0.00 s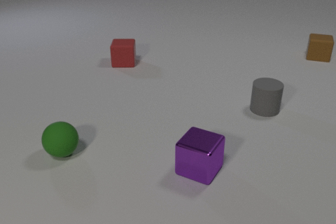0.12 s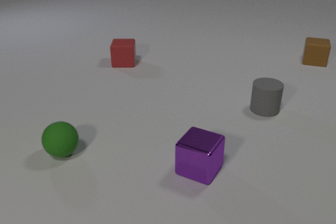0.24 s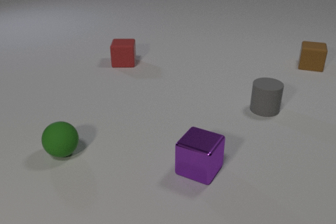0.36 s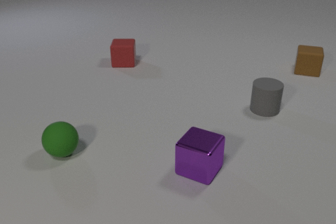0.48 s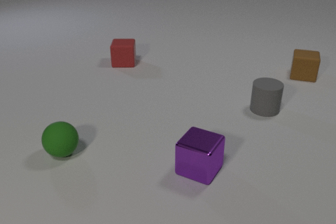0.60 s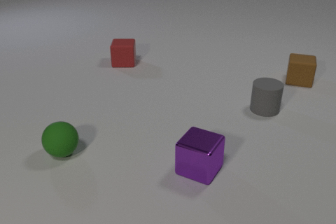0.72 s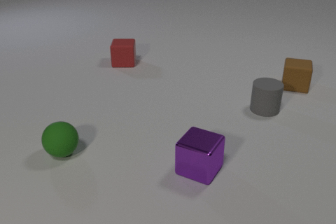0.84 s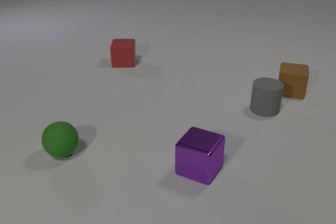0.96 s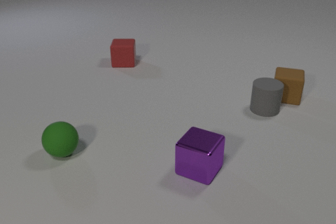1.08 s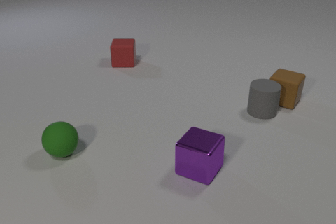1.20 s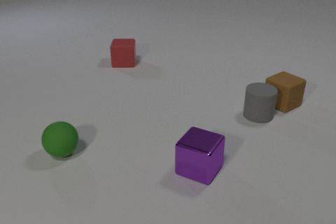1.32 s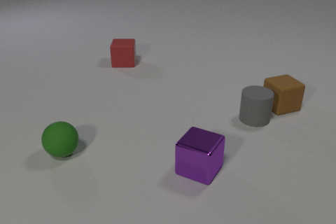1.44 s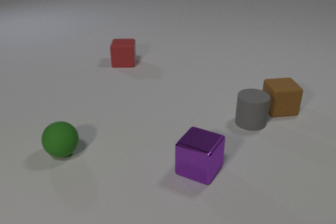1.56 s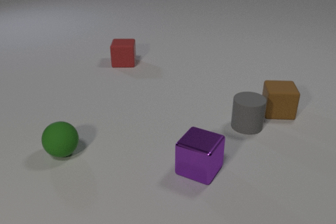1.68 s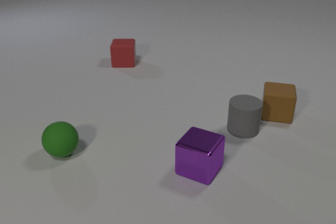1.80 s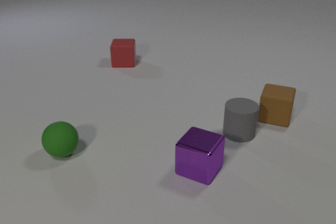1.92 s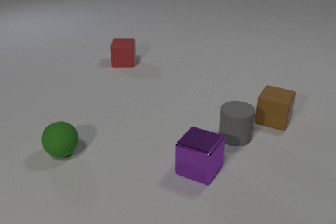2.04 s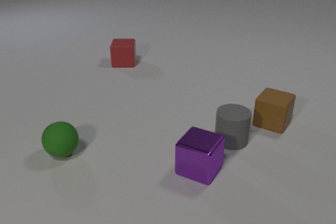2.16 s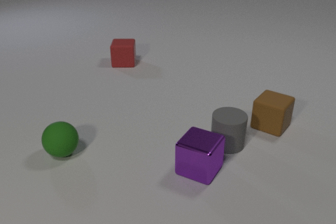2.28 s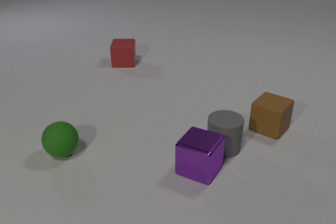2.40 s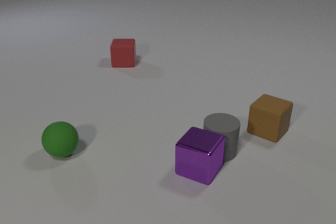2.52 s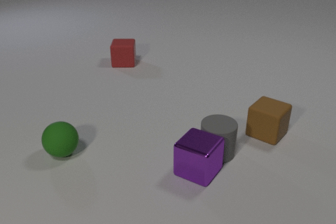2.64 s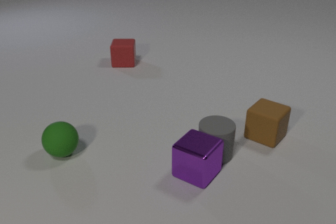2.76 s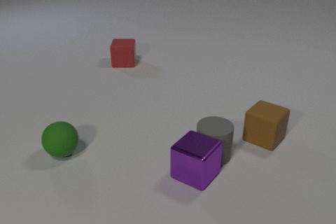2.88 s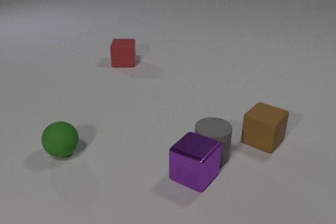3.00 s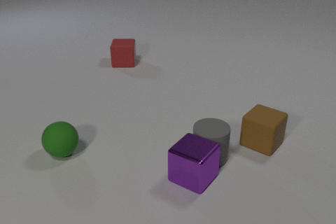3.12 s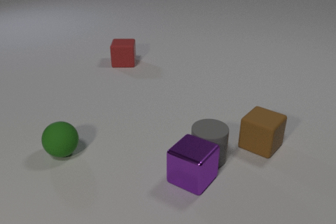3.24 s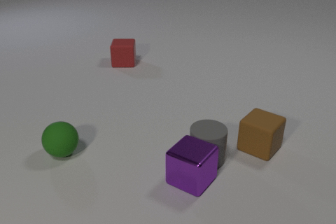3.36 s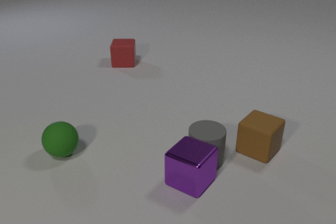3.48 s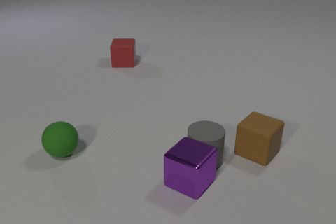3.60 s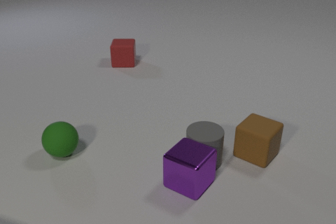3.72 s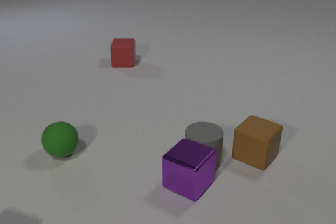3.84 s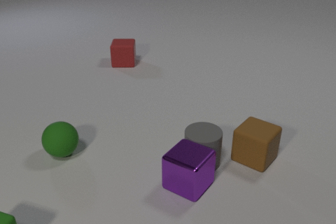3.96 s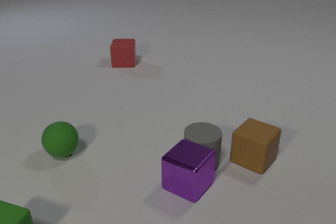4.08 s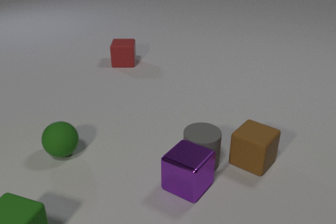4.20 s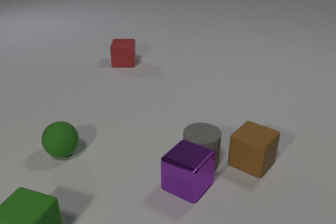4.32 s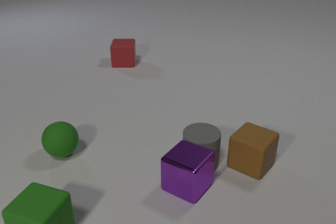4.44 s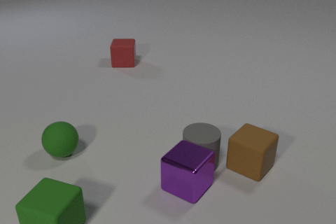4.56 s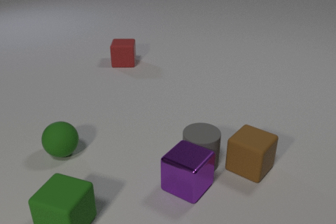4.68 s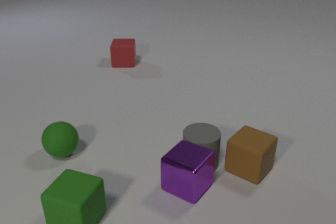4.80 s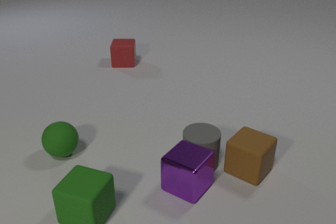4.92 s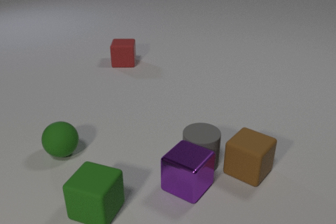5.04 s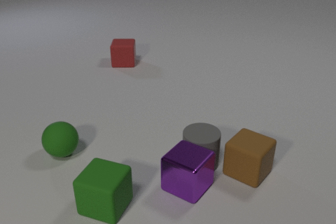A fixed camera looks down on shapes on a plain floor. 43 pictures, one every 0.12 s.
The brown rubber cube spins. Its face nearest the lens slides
to the left.
The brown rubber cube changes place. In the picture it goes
toward the camera.
0.00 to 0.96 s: The brown rubber cube slides toward the camera.
0.96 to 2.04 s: The brown rubber cube slides toward the camera, spins so that its near face slides to the left, clockwise seen from above. The gray rubber cylinder slides toward the camera and to the left. The brown rubber cube and the gray rubber cylinder collide.
2.04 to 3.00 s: The brown rubber cube slides toward the camera. The gray rubber cylinder slides toward the camera and to the left. The purple metal cube slides toward the camera. The gray rubber cylinder and the purple metal cube collide.
3.00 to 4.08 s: The brown rubber cube slides toward the camera. The gray rubber cylinder slides toward the camera and to the left. The purple metal cube slides toward the camera. The green rubber cube comes in at the bottom edge, slides to the right.
4.08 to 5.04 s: The brown rubber cube slides toward the camera. The green rubber cube slides to the right.
What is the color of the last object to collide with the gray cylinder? purple.
How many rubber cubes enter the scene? 1.
How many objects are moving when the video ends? 2.
